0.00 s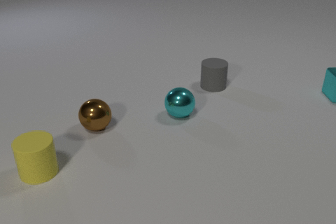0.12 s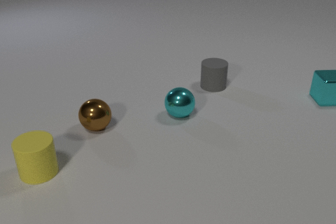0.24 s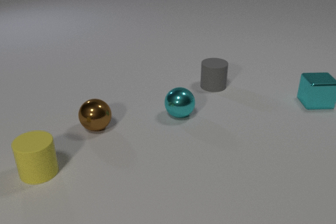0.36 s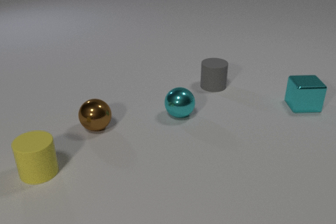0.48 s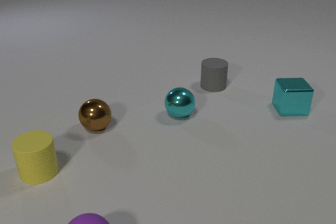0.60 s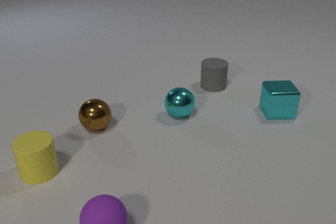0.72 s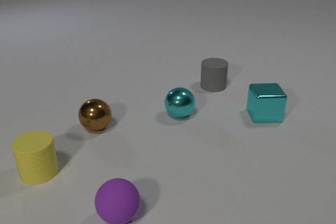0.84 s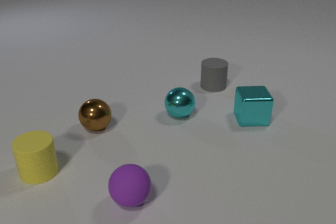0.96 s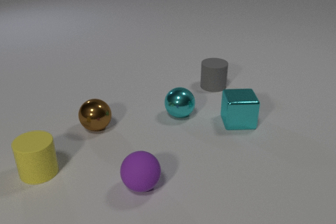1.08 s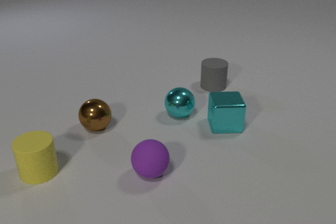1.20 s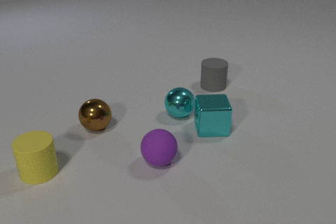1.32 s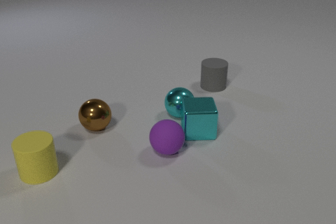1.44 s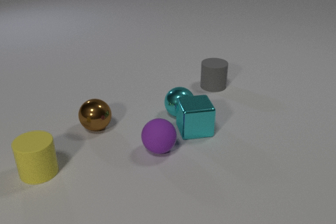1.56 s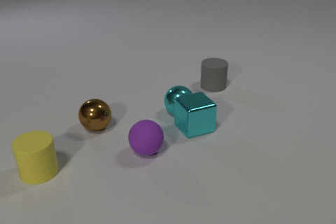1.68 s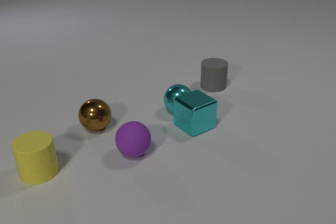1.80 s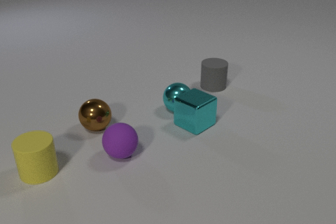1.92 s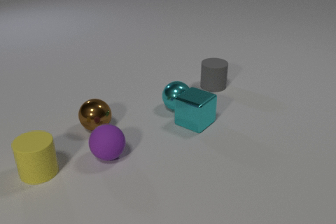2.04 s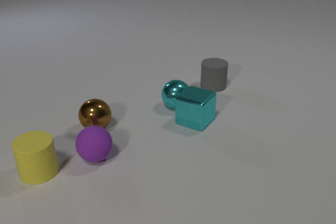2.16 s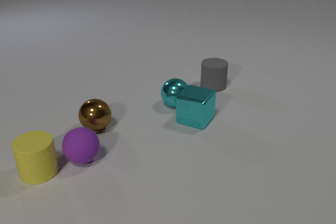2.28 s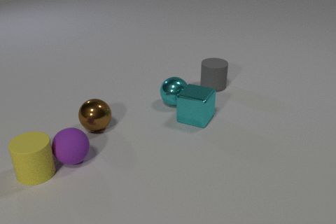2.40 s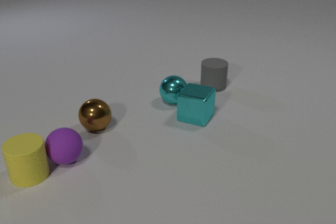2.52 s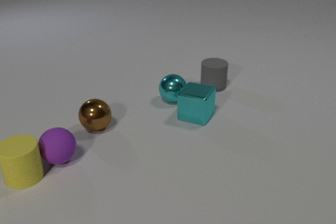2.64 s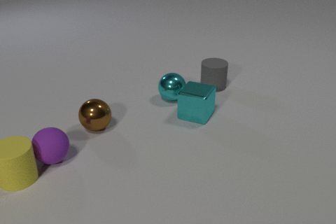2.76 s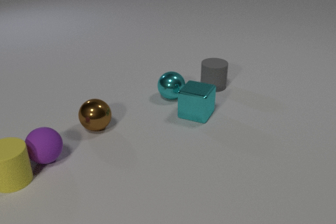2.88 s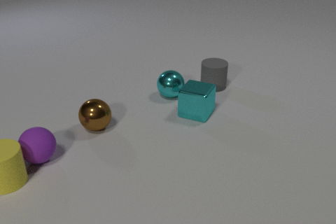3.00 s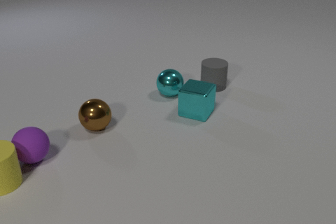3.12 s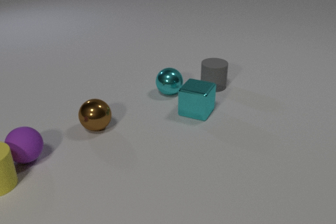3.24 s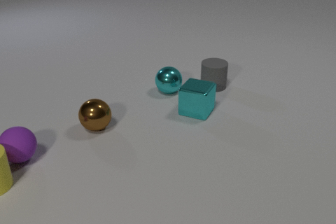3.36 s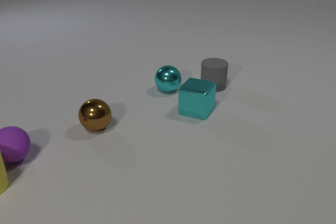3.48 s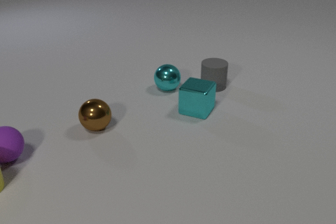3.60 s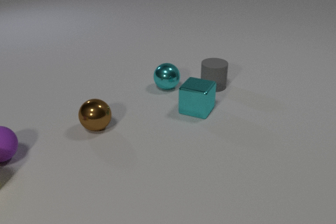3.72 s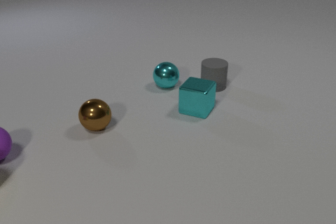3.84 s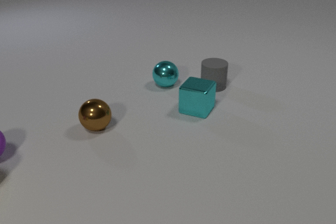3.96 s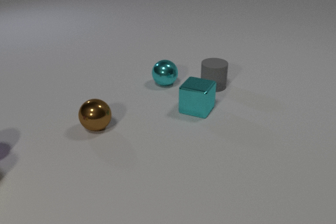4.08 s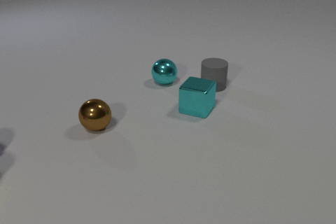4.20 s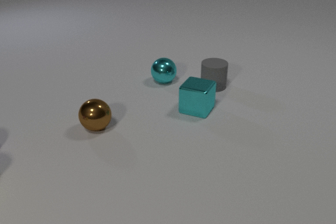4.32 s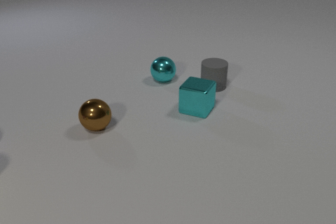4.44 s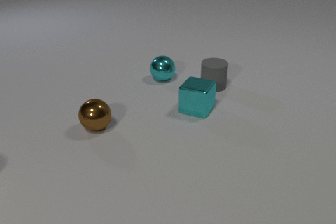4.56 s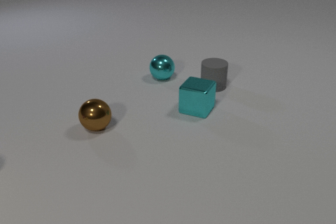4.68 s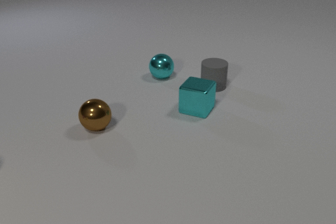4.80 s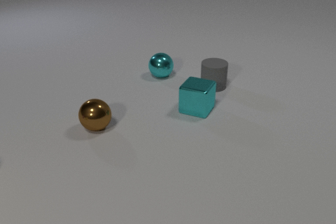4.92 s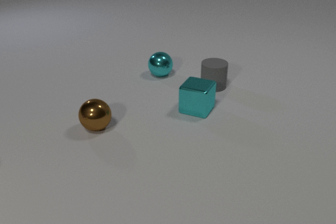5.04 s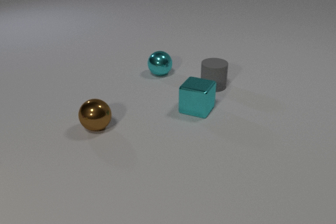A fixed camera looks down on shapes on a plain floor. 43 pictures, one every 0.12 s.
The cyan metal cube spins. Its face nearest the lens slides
to the right.
The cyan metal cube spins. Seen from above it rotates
counterclockwise.
0.00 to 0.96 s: The purple rubber sphere comes in at the bottom edge, rolls away from the camera and to the right. The cyan metal cube slides to the left and toward the camera.
0.96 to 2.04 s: The purple rubber sphere rolls away from the camera and to the left. The cyan metal cube slides to the left, spins so that its near face slides to the right, counterclockwise seen from above. The cyan metal sphere rolls away from the camera. The purple rubber sphere and the cyan metal cube collide. The cyan metal cube and the cyan metal sphere collide.
2.04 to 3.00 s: The purple rubber sphere rolls to the left. The cyan metal cube slides away from the camera. The cyan metal sphere rolls away from the camera. The yellow rubber cylinder slides to the left. The purple rubber sphere and the yellow rubber cylinder collide.
3.00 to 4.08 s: The purple rubber sphere rolls to the left and away from the camera, leaves at the left edge. The cyan metal cube slides away from the camera. The cyan metal sphere rolls away from the camera. The yellow rubber cylinder slides to the left, leaves at the left edge.
4.08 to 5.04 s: The cyan metal sphere rolls away from the camera.
Are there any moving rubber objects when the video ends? no.
How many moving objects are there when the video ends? 1.
What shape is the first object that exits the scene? cylinder.
